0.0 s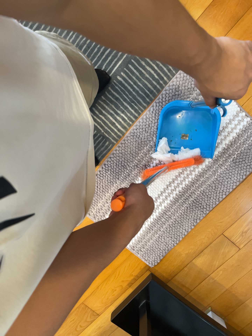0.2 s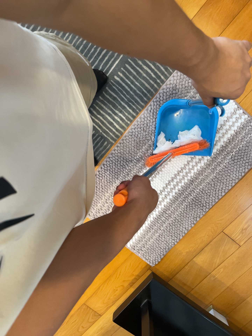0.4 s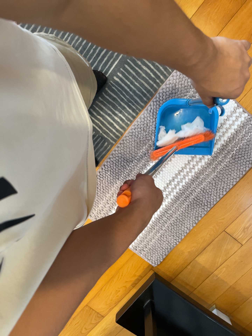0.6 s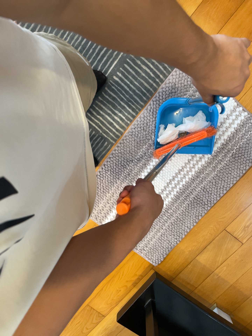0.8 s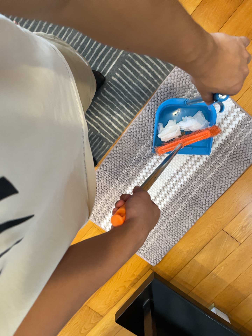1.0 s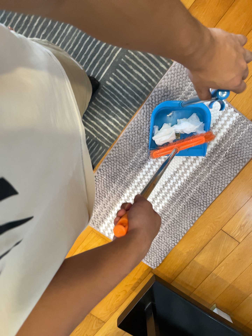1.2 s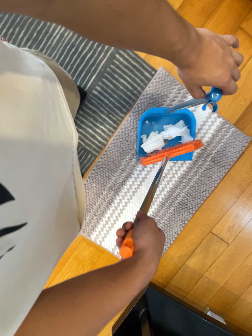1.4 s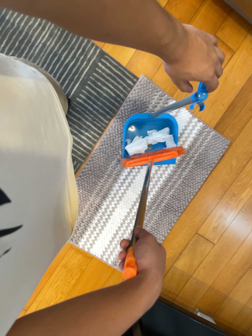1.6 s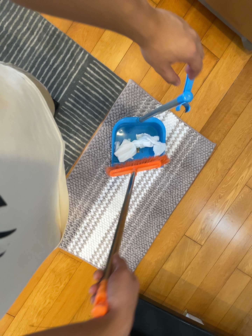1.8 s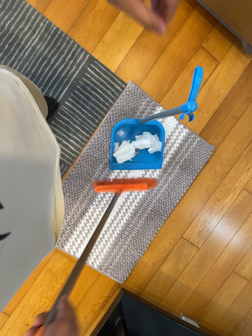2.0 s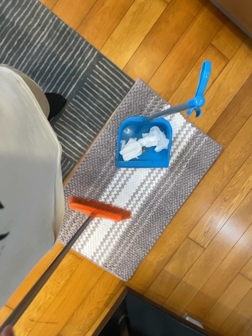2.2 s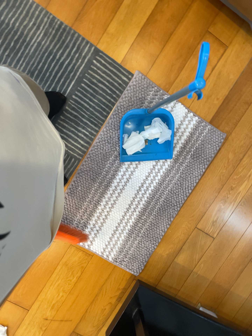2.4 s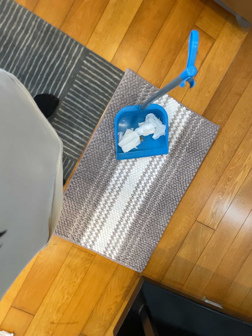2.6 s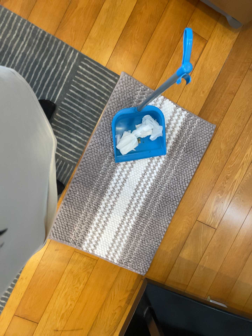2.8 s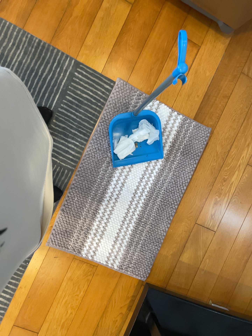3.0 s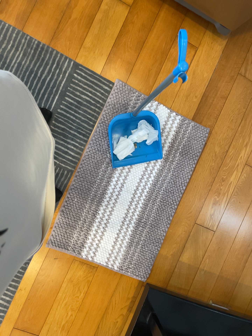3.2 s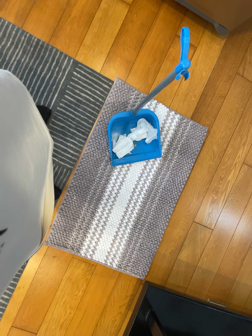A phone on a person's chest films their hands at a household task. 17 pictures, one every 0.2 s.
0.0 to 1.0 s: The camera shifts only a little, or ends up much as it began.
1.0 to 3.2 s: The camera pans to its right by about 10 degrees. It travels toward the bottom of its view and backward, about 16 cm. Its aim tips toward the top of its view by about 10 degrees. It rolls about its line of sight by about 15 degrees, and the scene rotates counterclockwise.
The film runs forward here.
